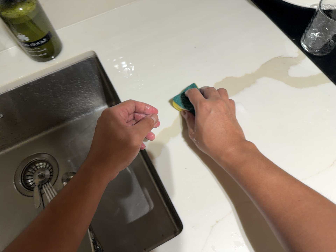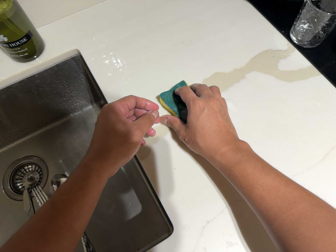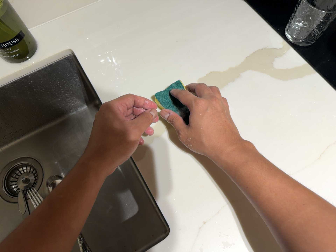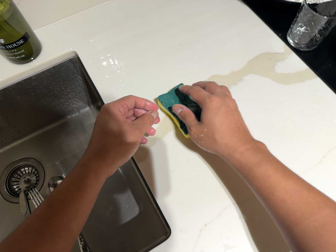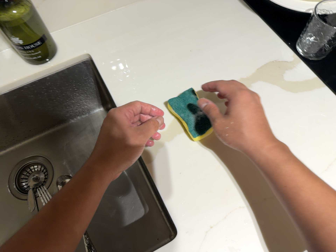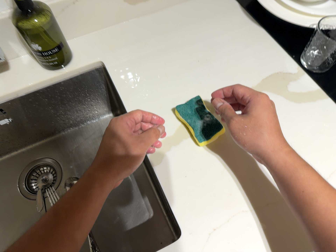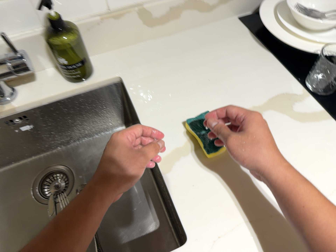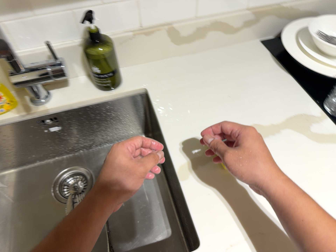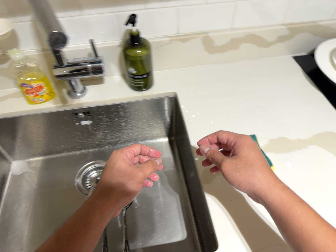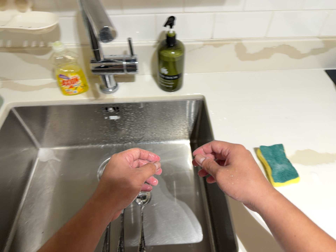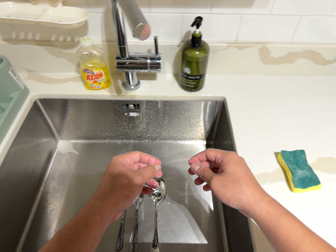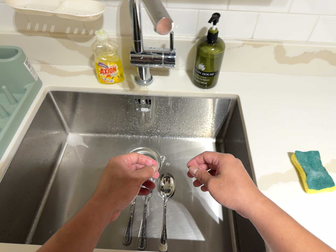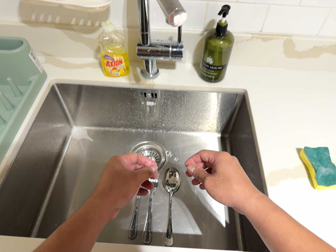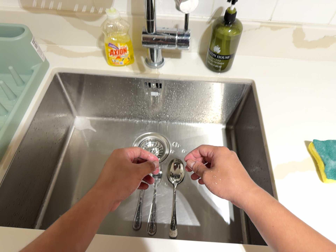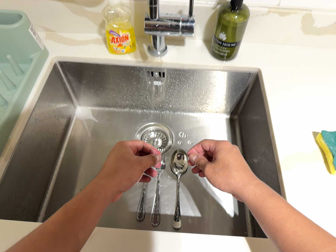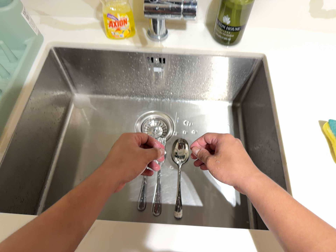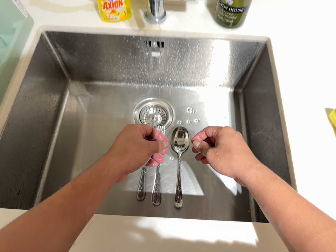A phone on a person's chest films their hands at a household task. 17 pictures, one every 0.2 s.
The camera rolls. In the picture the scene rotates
clockwise.
0.0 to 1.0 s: The camera shifts only a little, or ends up much as it began.
1.0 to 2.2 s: The camera pans to its left by about 15 degrees. It travels to its left, backward and toward the bottom of its view, about 16 cm, so close, fixed things drift to the right. Its aim tips toward the top of its view by about 10 degrees. It rolls about its line of sight by about 25 degrees, and the scene rotates clockwise.
2.2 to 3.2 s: The camera travels forward, about 9 cm, so what stands in front looms larger. Its aim tips toward the bottom of its view by about 15 degrees, and the scene shifts upward.
The film runs backward here.
